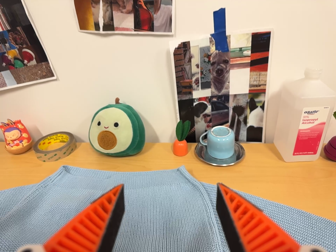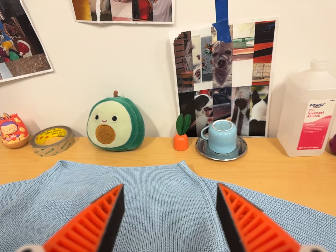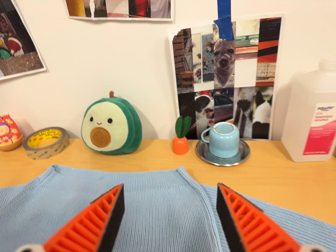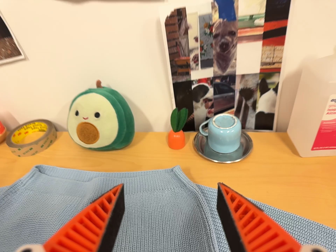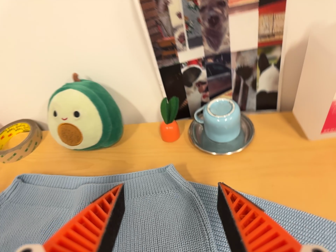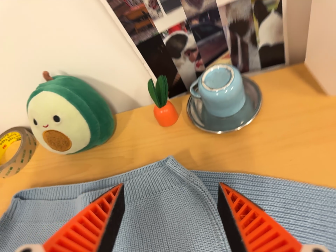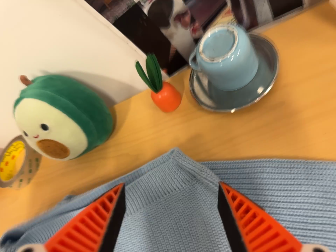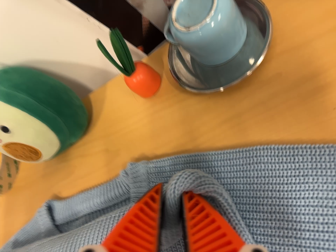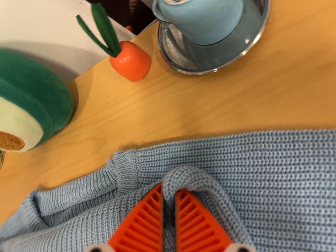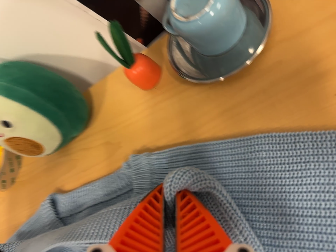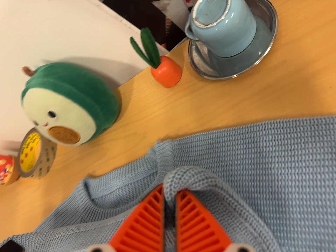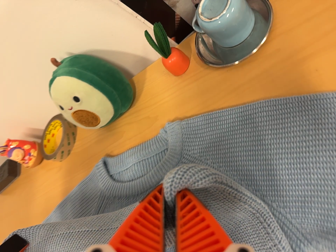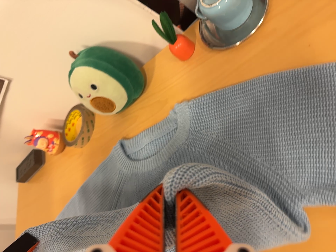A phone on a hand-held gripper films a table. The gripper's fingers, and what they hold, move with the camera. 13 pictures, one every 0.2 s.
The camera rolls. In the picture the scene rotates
counterclockwise.
The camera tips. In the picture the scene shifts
upward.
0.0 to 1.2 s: The camera pans to its left by about 10 degrees. It travels forward, toward the top of its view and to its right, about 30 cm, so what stands in front looms larger. Its aim tips toward the bottom of its view by about 30 degrees. It rolls about its line of sight by about 25 degrees, and the scene rotates counterclockwise.
1.2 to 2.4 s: The camera travels backward and toward the bottom of its view, about 10 cm, so what stands in front gets smaller. It rolls about its line of sight by about 10 degrees, and the scene rotates counterclockwise.
The film runs backward here.
